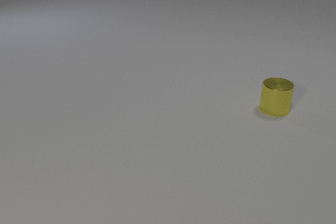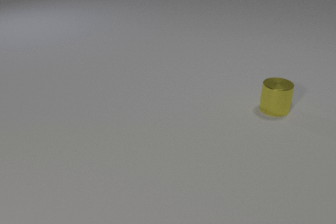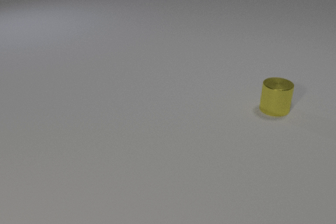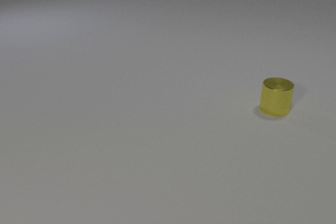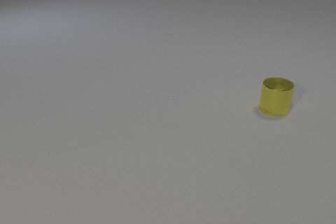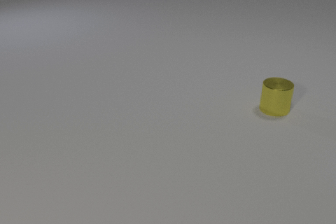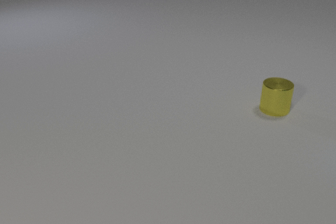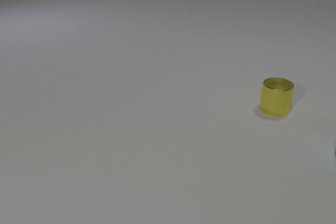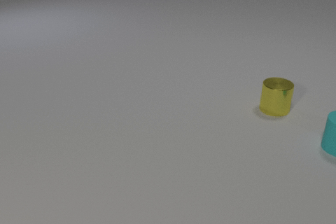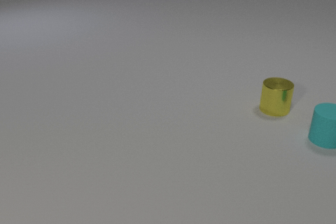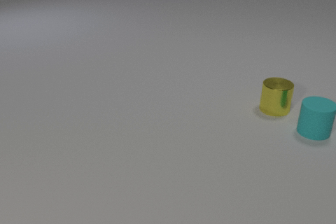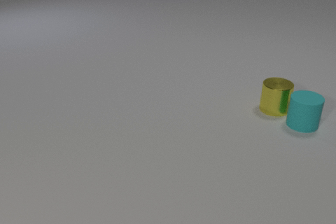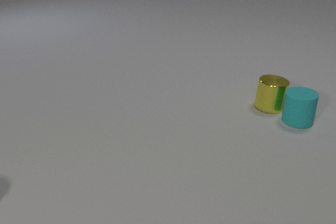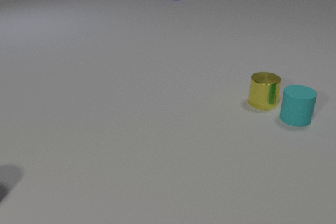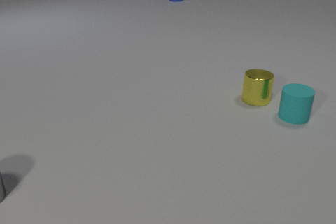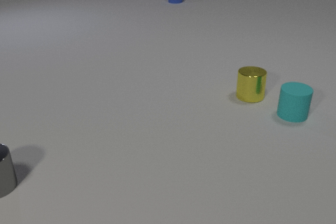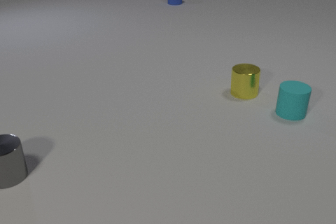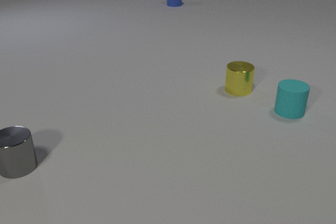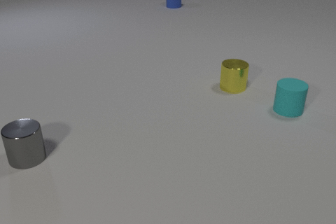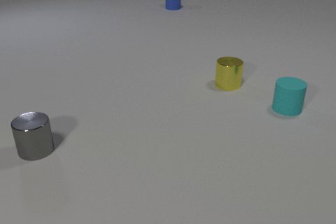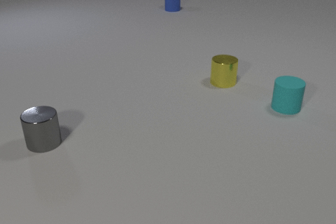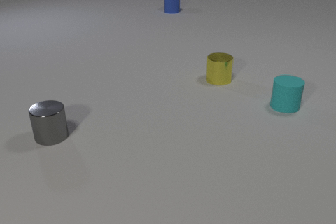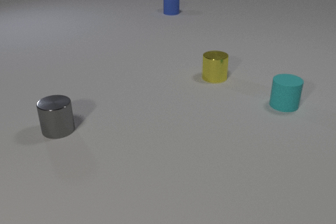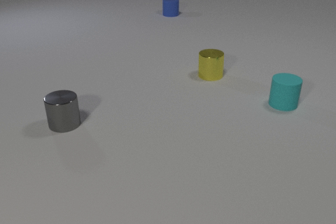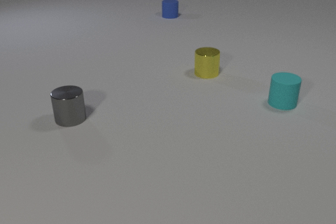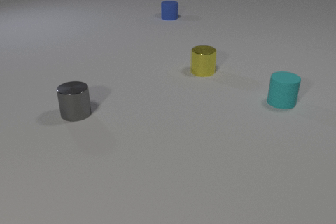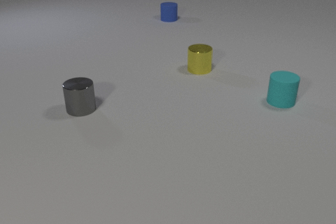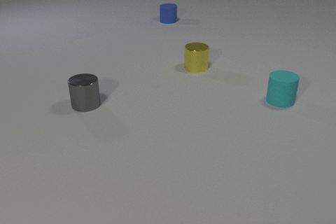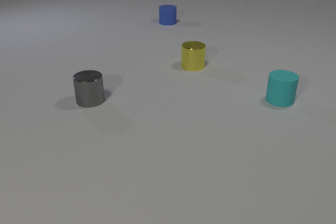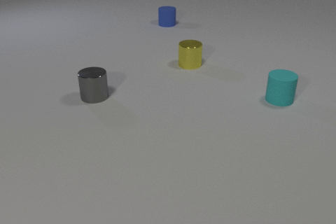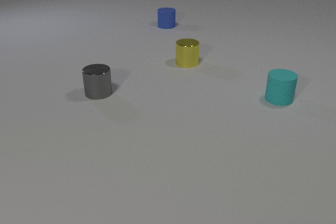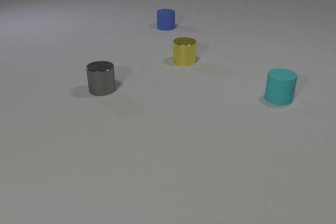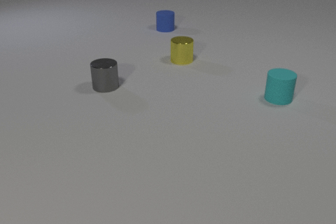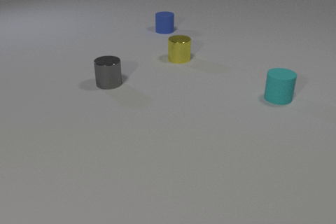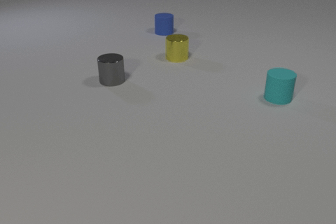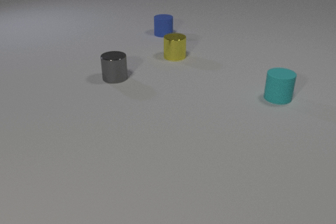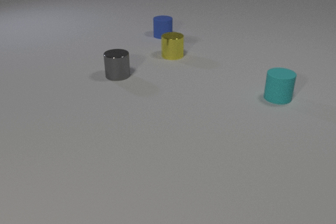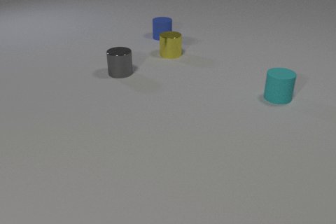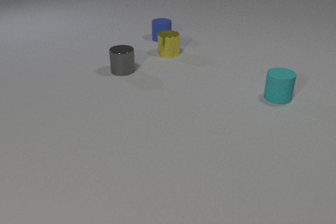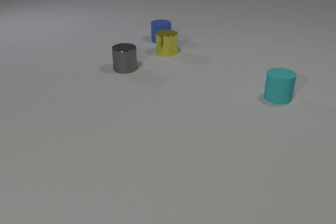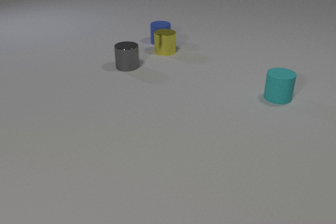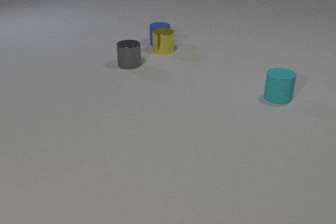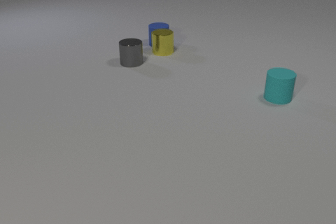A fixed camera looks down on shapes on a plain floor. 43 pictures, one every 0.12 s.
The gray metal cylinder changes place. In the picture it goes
away from the camera.
The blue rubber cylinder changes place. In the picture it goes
toward the camera.
0.00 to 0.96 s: The cyan rubber cylinder comes in at the right edge, slides to the left and away from the camera.
0.96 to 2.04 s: The cyan rubber cylinder slides away from the camera and to the left. The yellow metal cylinder slides to the left and away from the camera. The blue rubber cylinder comes in at the top edge, slides toward the camera. The gray metal cylinder comes in at the left edge, slides away from the camera and to the right. The cyan rubber cylinder and the yellow metal cylinder collide.
2.04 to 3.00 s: The cyan rubber cylinder slides away from the camera and to the left. The yellow metal cylinder slides away from the camera and to the left. The blue rubber cylinder slides toward the camera. The gray metal cylinder slides away from the camera and to the right.
3.00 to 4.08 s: The cyan rubber cylinder slides away from the camera. The yellow metal cylinder slides away from the camera and to the left. The blue rubber cylinder slides toward the camera. The gray metal cylinder slides away from the camera and to the right.
4.08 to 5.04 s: The yellow metal cylinder slides away from the camera and to the left. The blue rubber cylinder slides toward the camera. The gray metal cylinder slides away from the camera and to the right. The yellow metal cylinder and the blue rubber cylinder collide.
How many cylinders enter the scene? 3.
How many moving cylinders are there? 4.
Are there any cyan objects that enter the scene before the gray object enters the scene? yes.
